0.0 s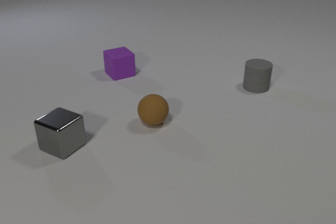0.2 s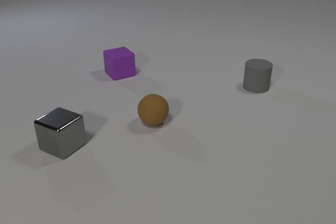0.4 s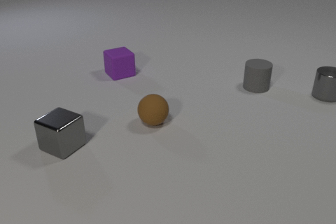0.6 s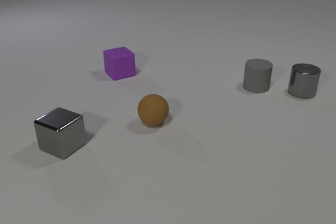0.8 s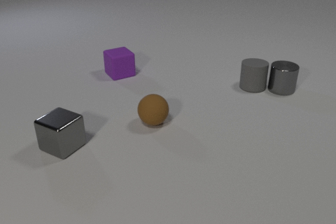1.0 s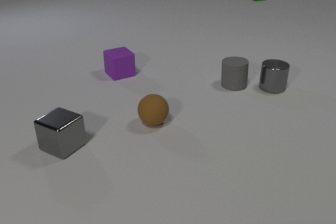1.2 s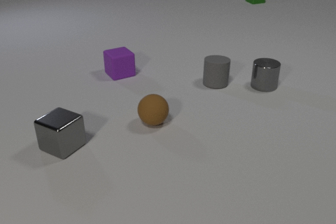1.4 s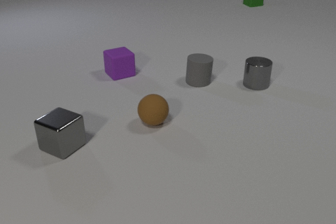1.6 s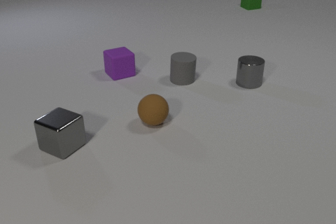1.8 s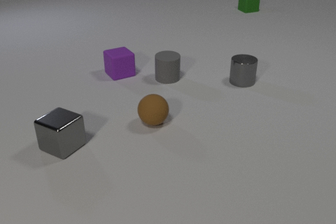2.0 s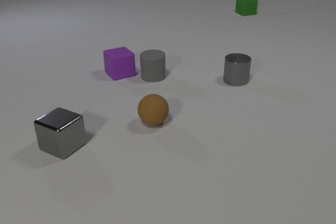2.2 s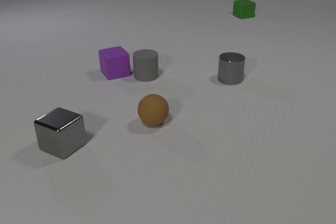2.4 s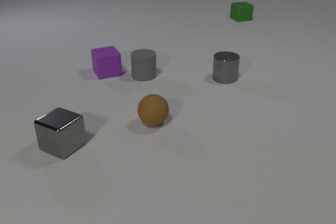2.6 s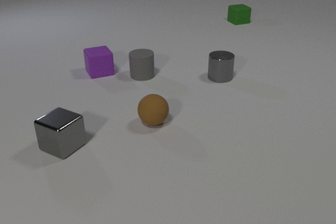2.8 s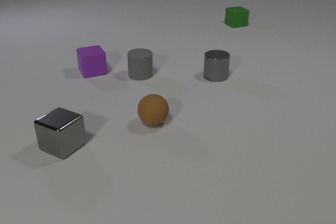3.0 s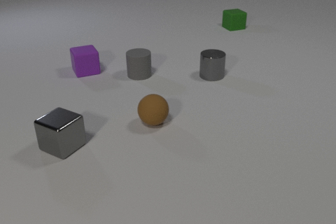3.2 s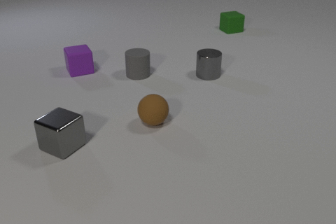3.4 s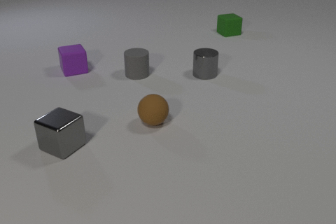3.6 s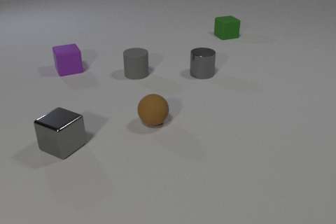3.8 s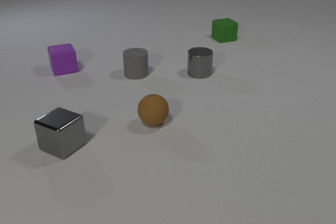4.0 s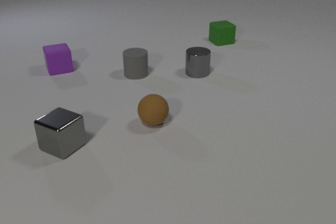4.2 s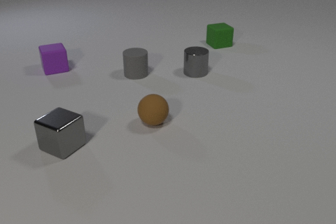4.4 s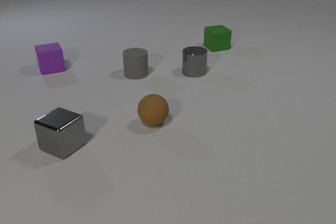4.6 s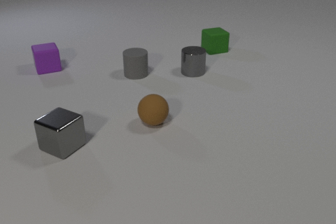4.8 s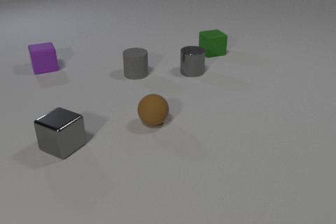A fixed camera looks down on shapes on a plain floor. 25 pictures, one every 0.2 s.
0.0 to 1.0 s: The gray metal cylinder comes in at the right edge, slides to the left. The gray rubber cylinder slides to the left. The green rubber cube comes in at the top edge, slides toward the camera. The gray metal cylinder and the gray rubber cylinder collide.
1.0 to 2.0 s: The gray metal cylinder slides to the left. The gray rubber cylinder slides to the left. The green rubber cube slides toward the camera.
2.0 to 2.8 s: The gray metal cylinder slides to the left. The gray rubber cylinder slides to the left and away from the camera. The purple rubber cube slides to the left. The green rubber cube slides toward the camera. The gray rubber cylinder and the purple rubber cube collide.
2.8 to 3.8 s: The gray metal cylinder slides to the left. The purple rubber cube slides to the left and away from the camera. The green rubber cube slides toward the camera.
3.8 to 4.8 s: The gray metal cylinder slides to the left. The purple rubber cube slides to the left and away from the camera. The green rubber cube slides toward the camera.
How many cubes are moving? 2.
What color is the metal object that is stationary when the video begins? gray.
How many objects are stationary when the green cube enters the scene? 4.
